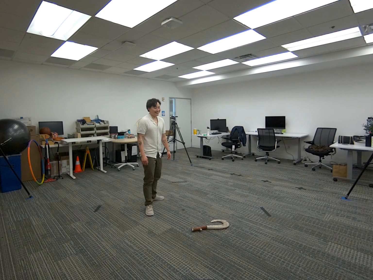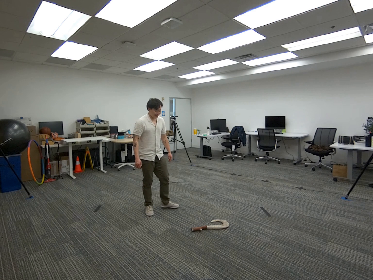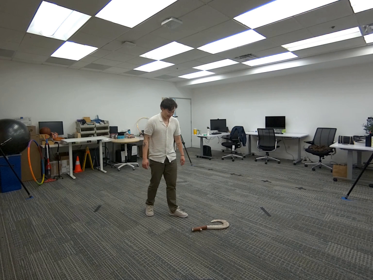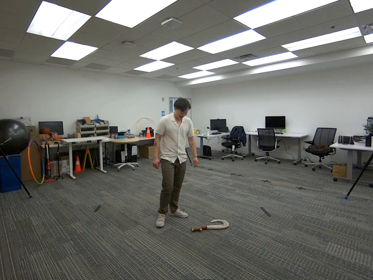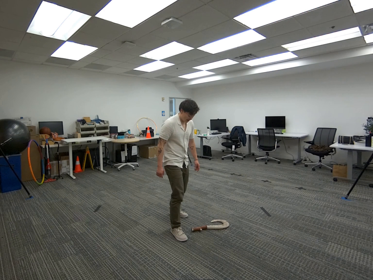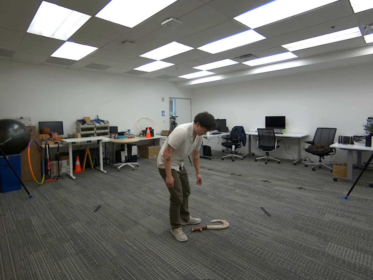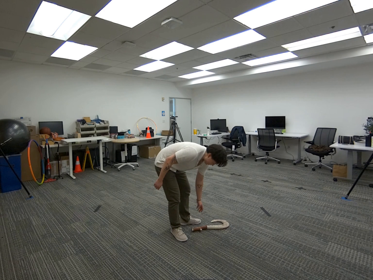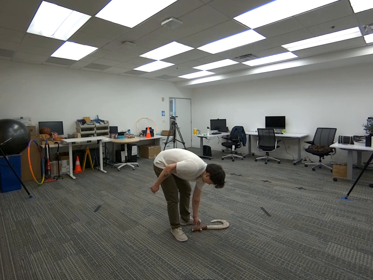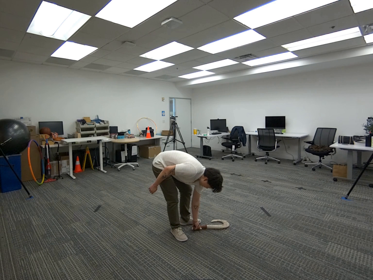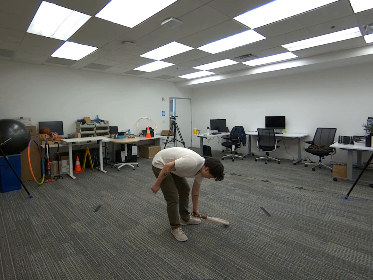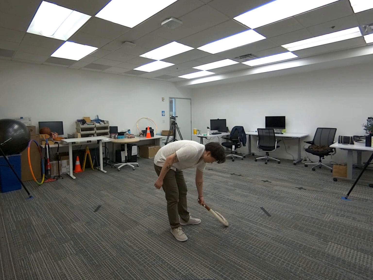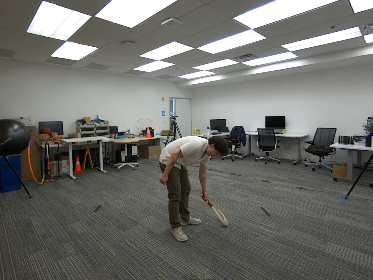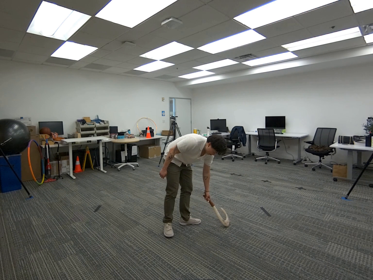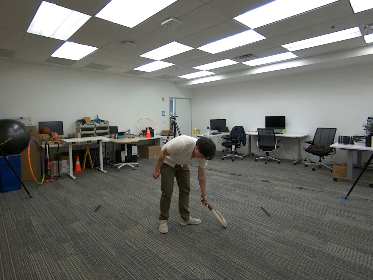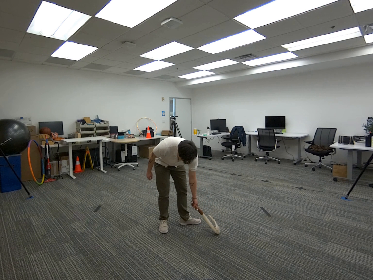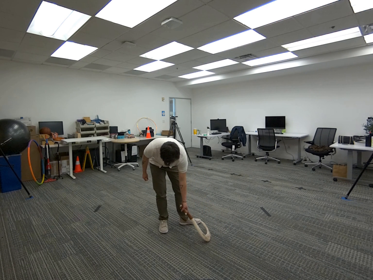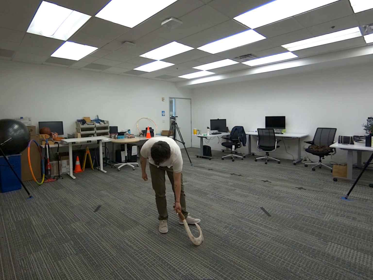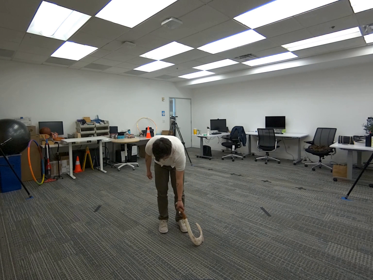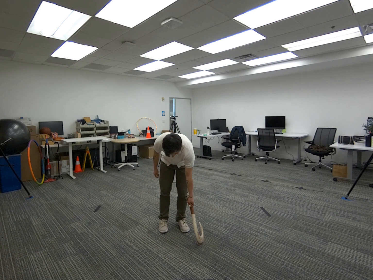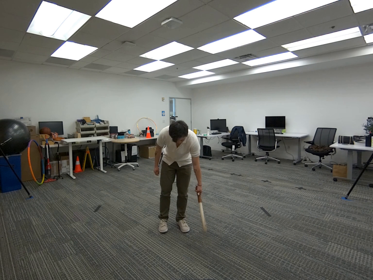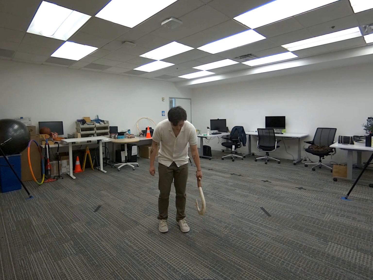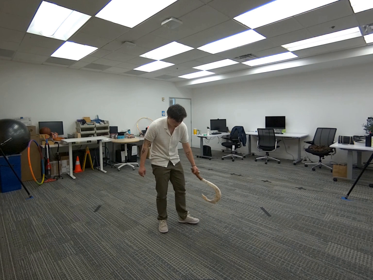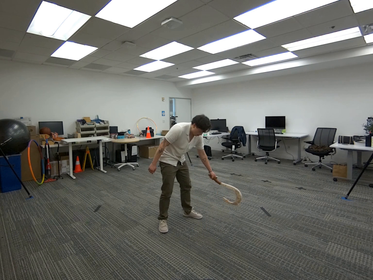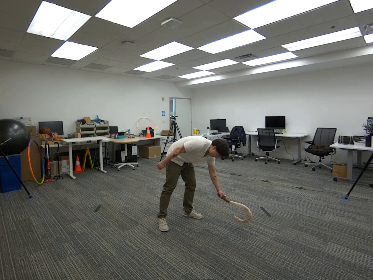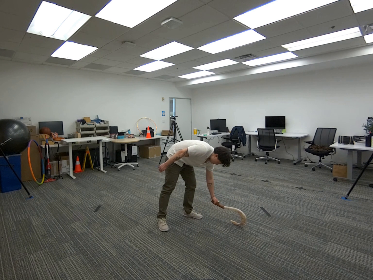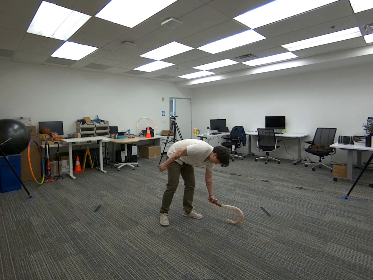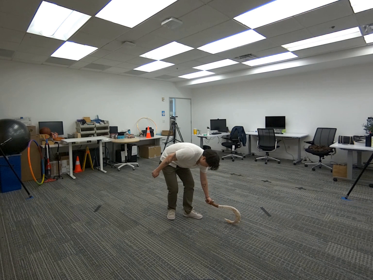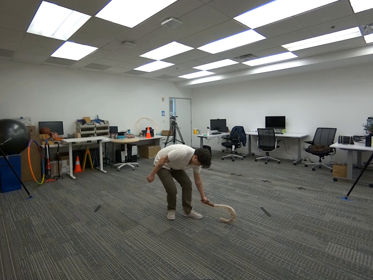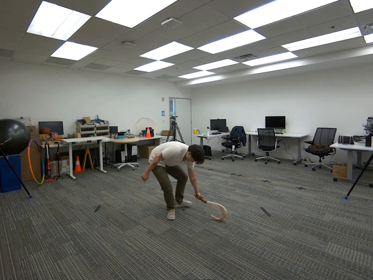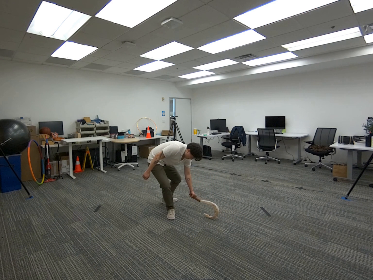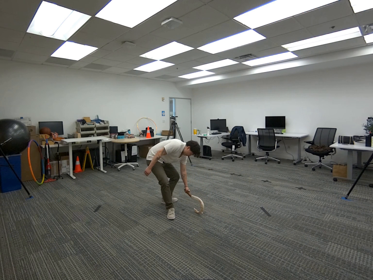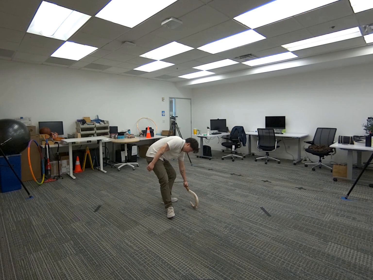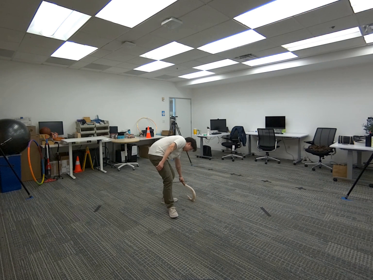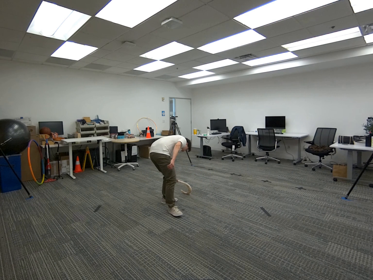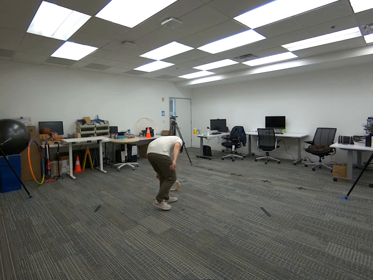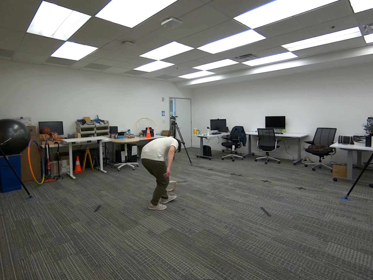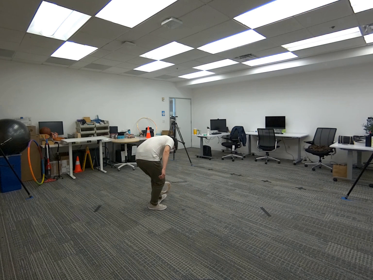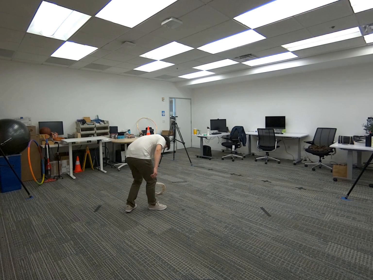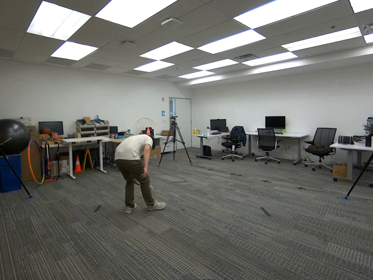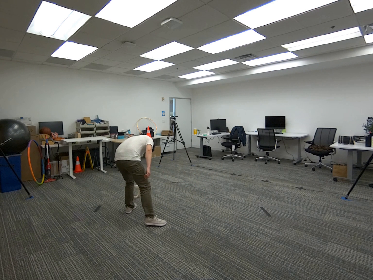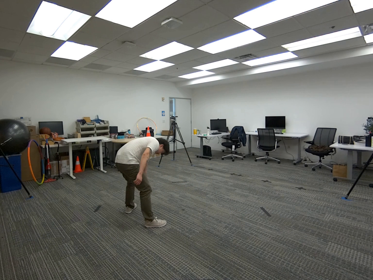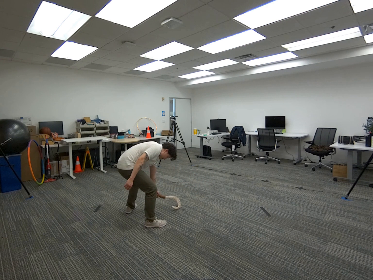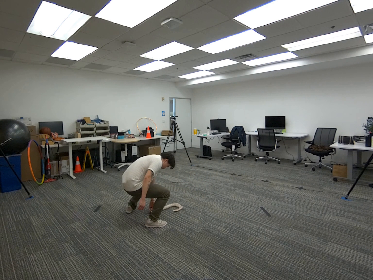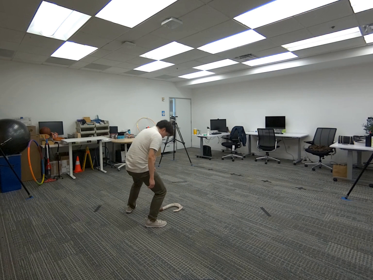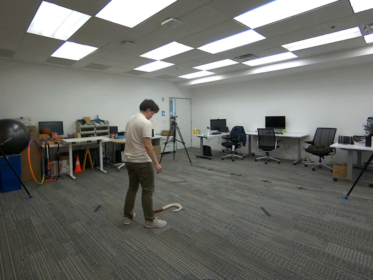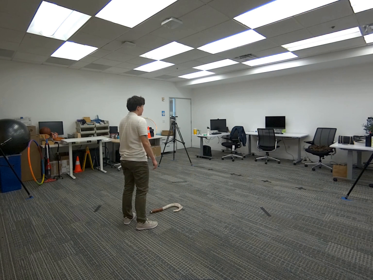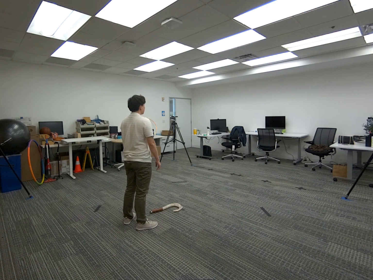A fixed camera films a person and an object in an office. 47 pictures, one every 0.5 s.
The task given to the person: Walk over to the Big Fish Hook on the ground and pick up the hook using your left hand then drag the hook onto the floor. Place on the ground when complete.
